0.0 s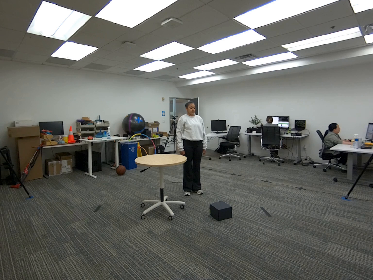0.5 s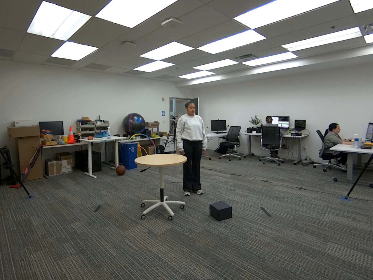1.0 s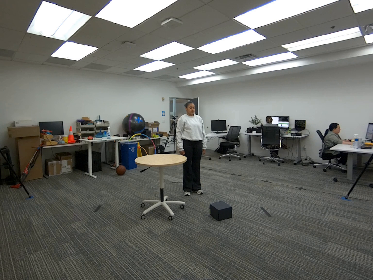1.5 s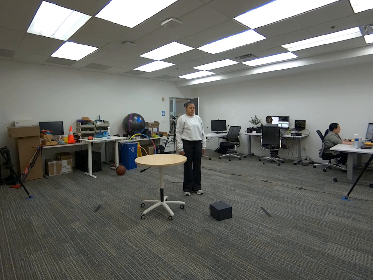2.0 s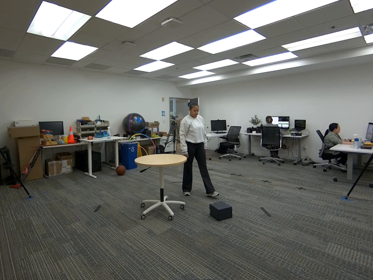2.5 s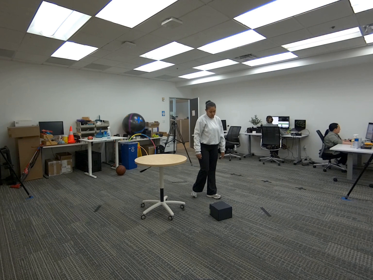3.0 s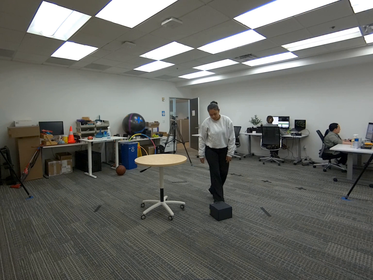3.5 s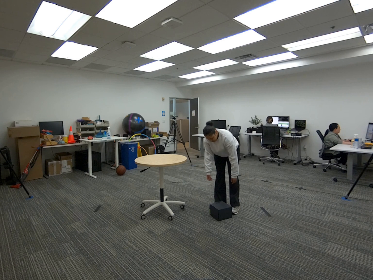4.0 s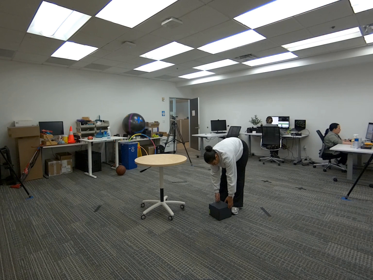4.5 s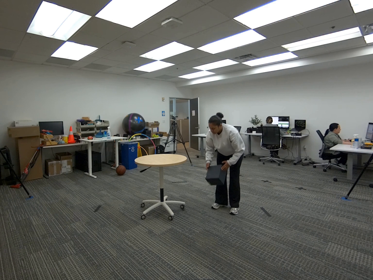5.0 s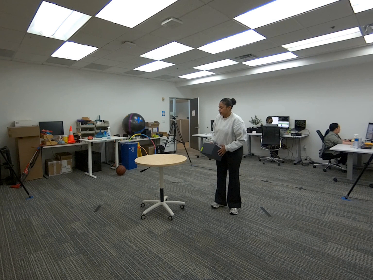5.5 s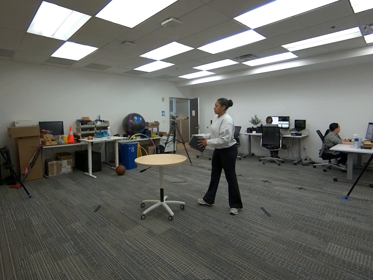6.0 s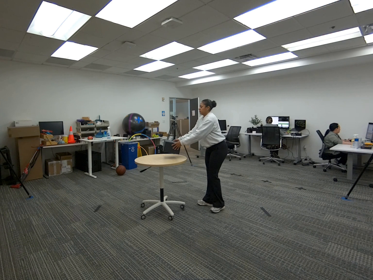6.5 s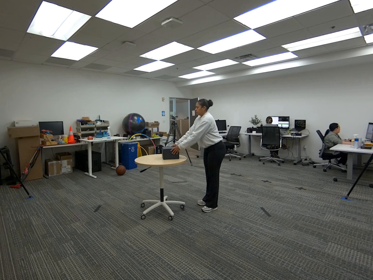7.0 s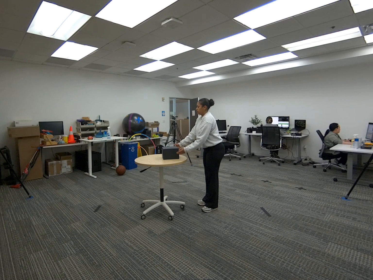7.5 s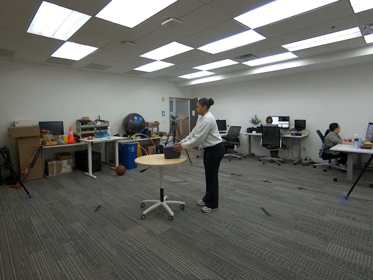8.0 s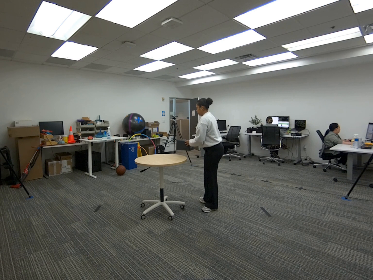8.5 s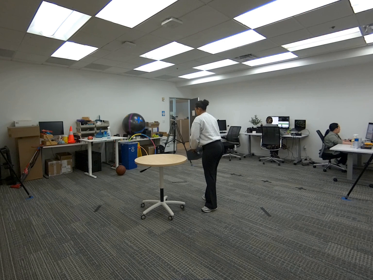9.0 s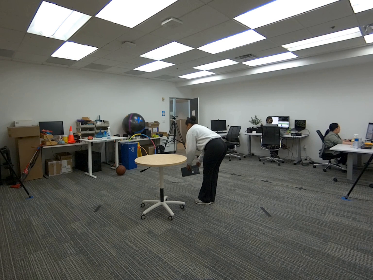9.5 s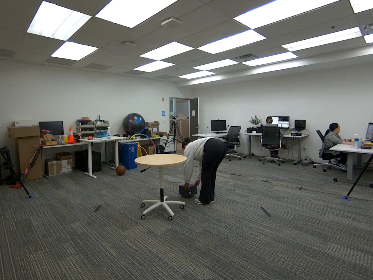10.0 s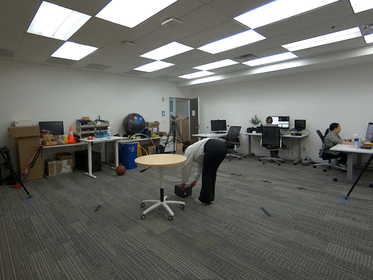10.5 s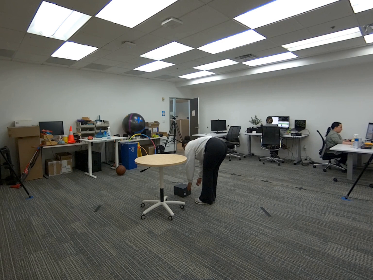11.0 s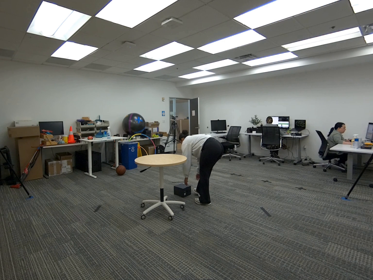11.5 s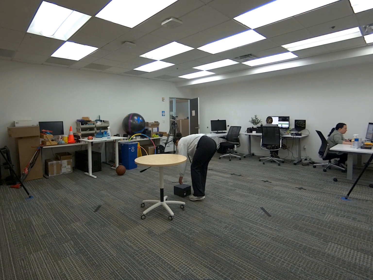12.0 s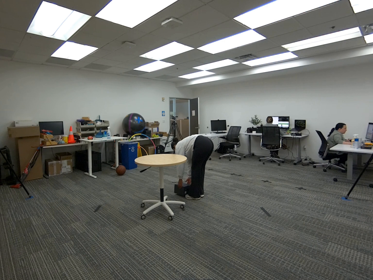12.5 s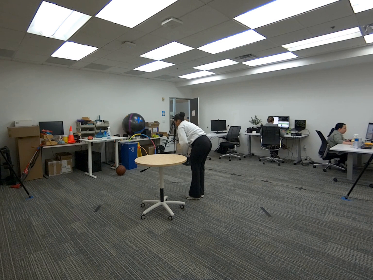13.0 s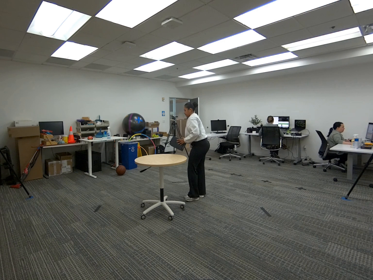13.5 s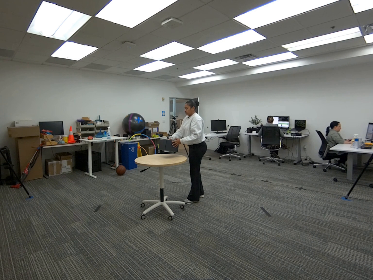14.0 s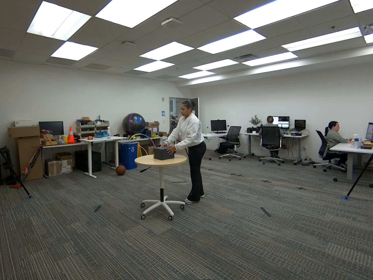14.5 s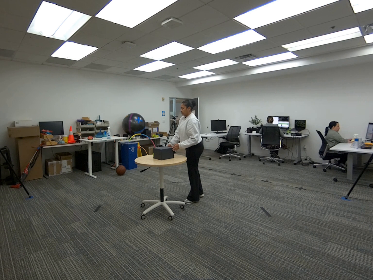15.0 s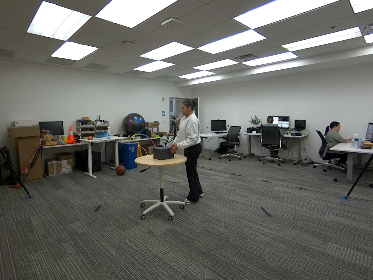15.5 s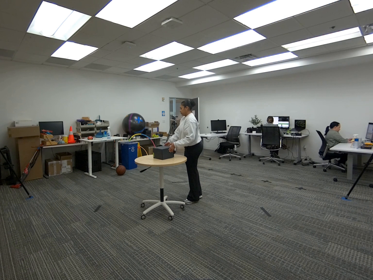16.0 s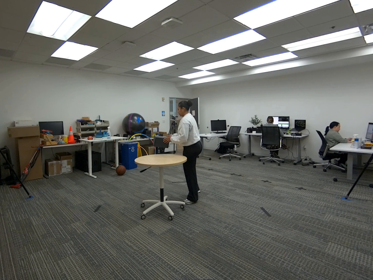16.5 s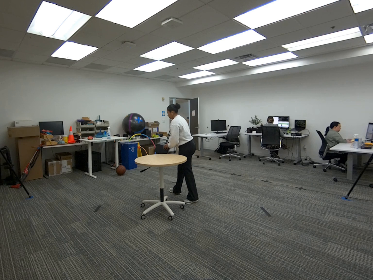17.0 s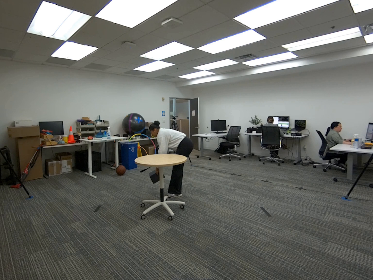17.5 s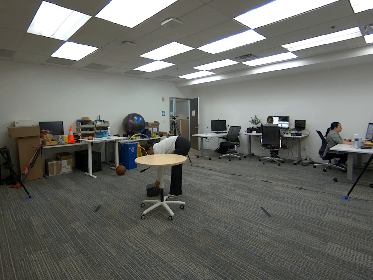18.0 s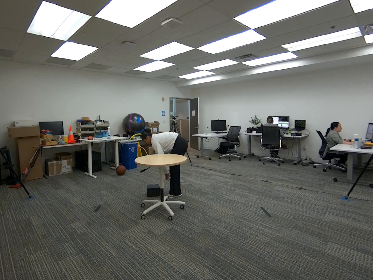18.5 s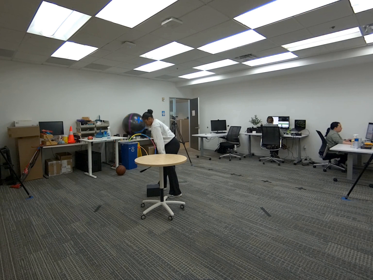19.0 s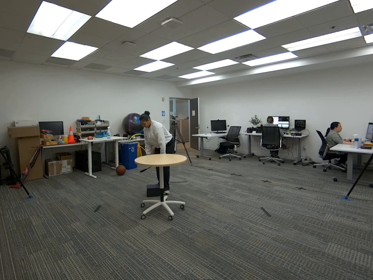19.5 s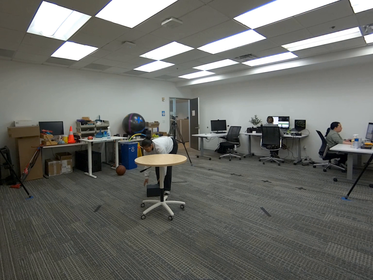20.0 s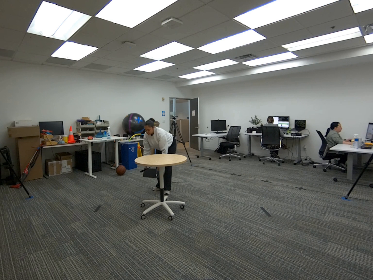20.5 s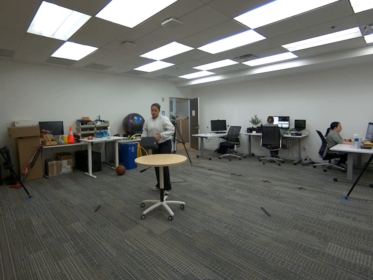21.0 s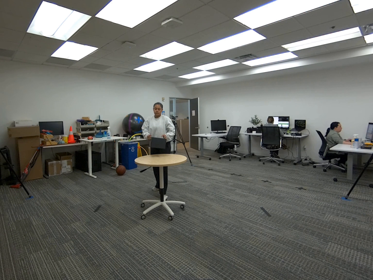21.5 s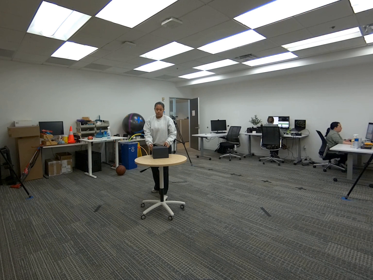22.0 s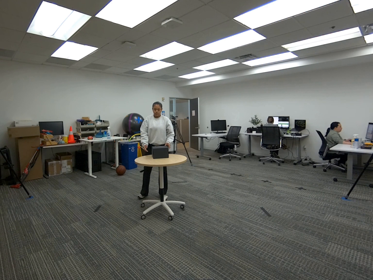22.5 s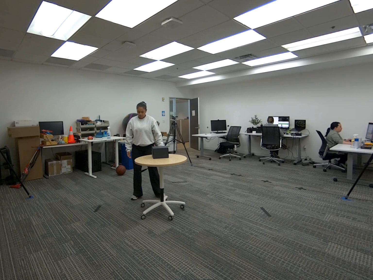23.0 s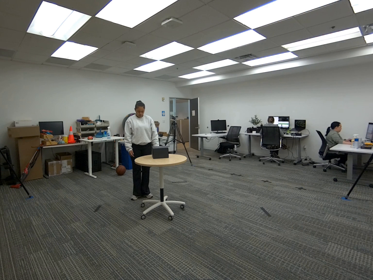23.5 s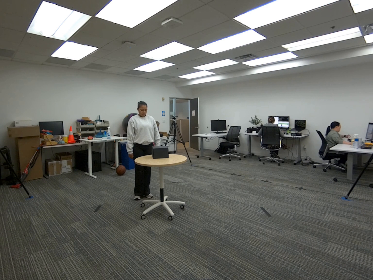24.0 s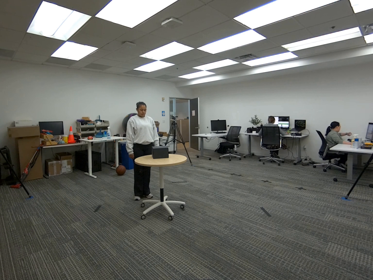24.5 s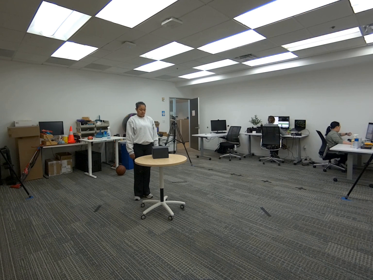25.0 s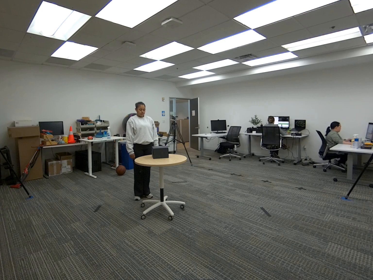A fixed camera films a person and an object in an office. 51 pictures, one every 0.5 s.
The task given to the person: Walk to the box from the ground, pick up the box with both hands, and place it on the round table.
